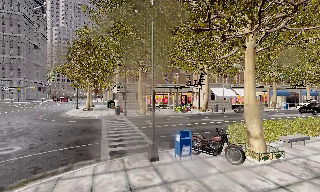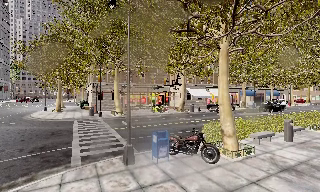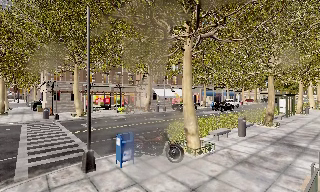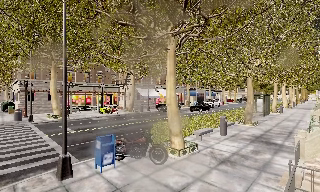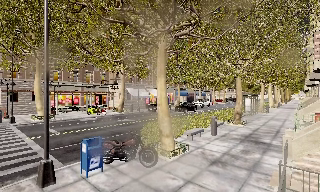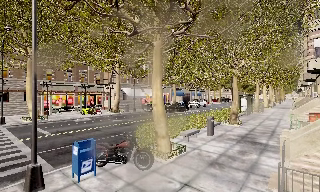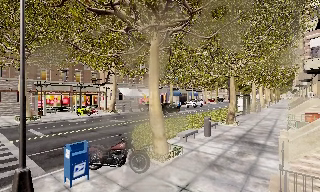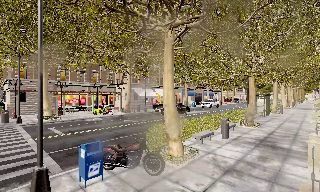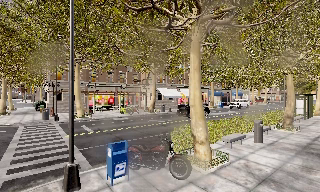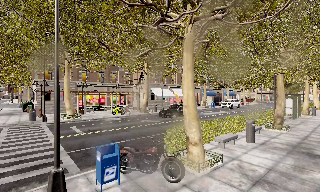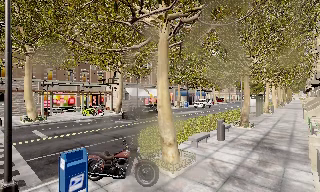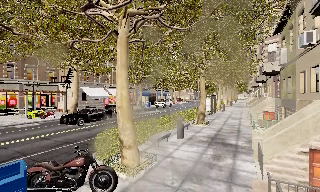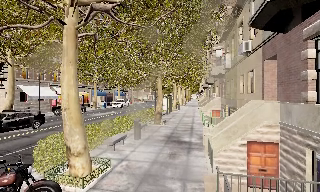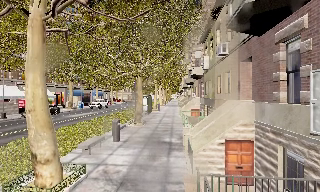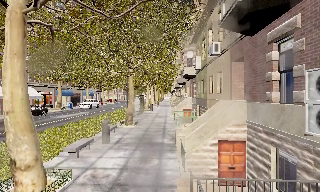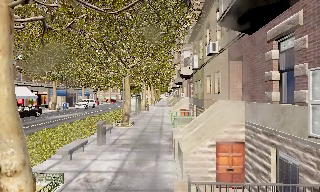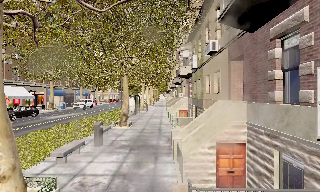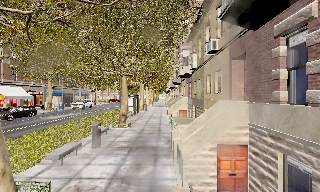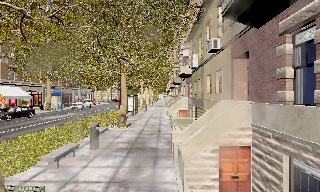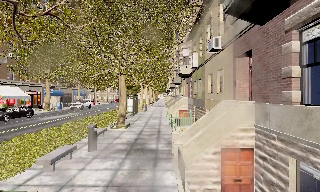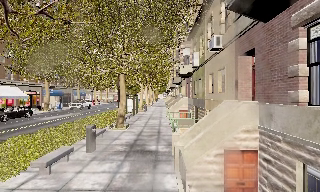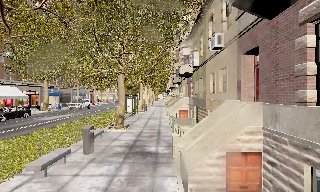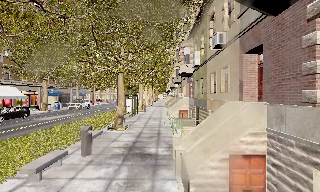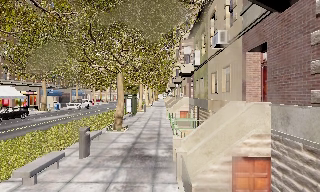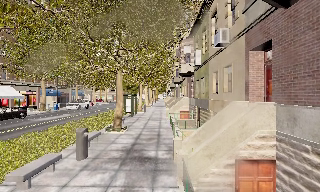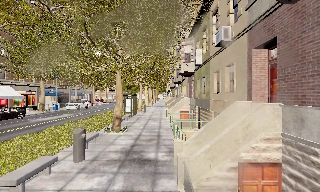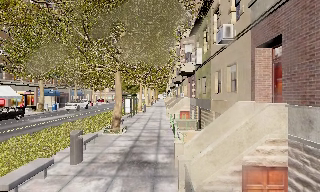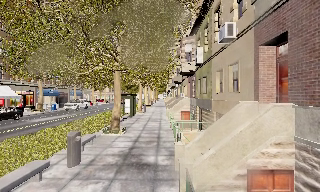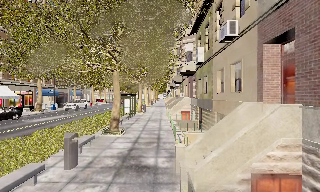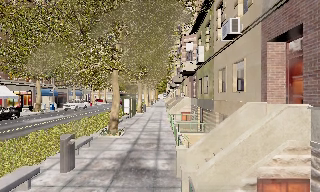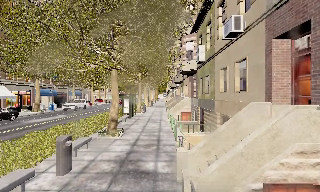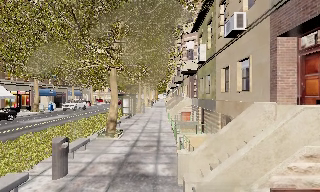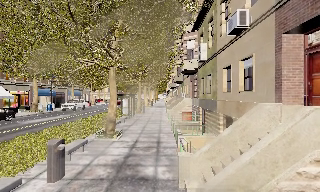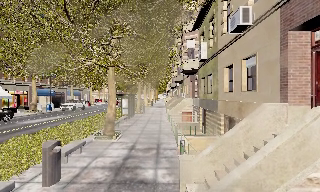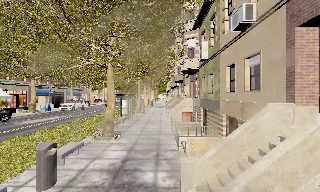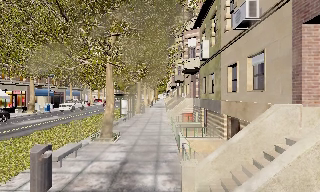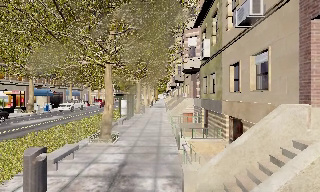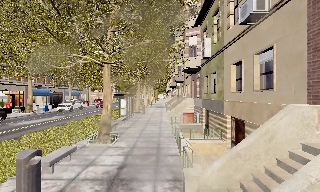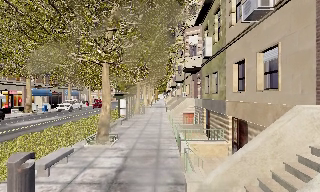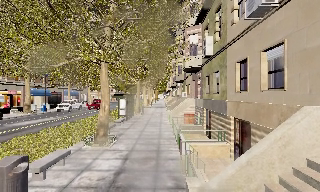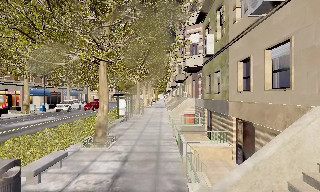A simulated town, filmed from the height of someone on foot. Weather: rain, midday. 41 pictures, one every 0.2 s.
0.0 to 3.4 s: The scene slides to the left, as the camera pans about 70 degrees to its right. It travels forward, about 3.5 m.
3.4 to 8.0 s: The camera travels forward, about 4.5 m, so what stands in front looms larger.
The film runs forward here.
